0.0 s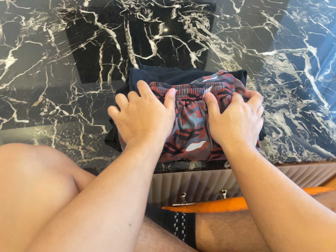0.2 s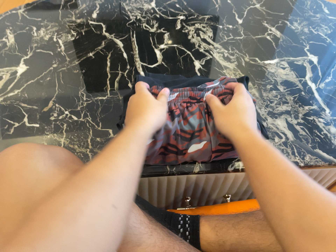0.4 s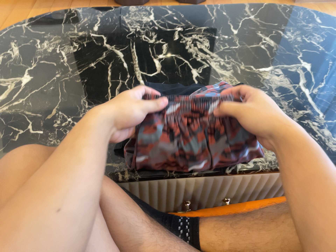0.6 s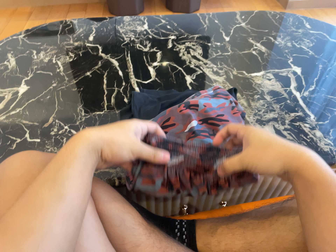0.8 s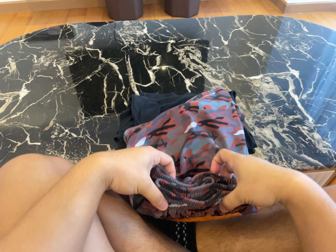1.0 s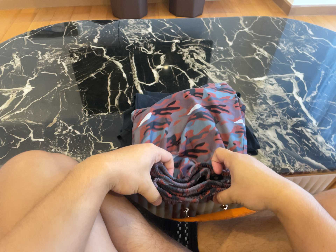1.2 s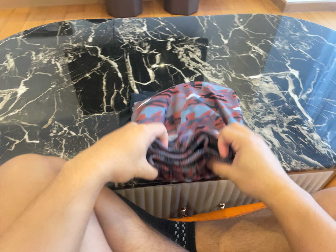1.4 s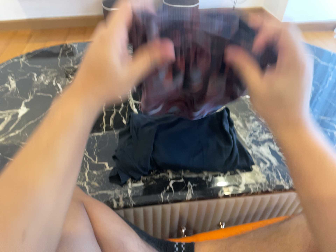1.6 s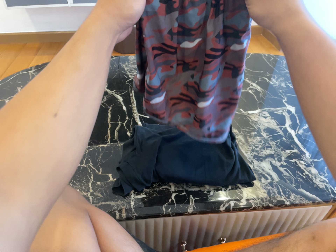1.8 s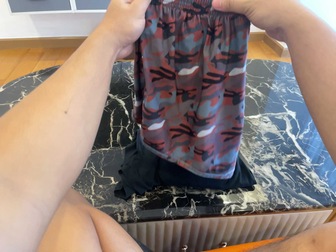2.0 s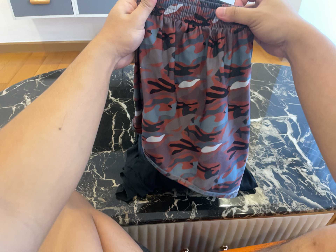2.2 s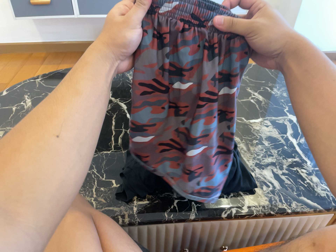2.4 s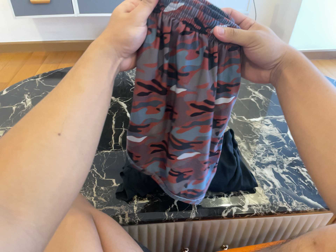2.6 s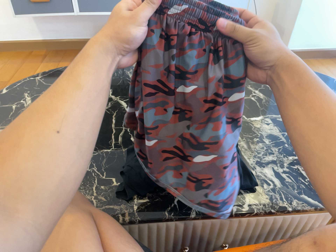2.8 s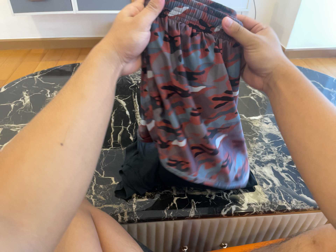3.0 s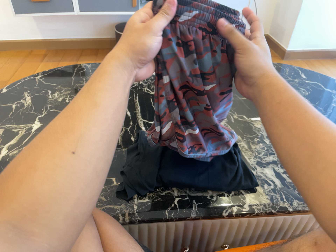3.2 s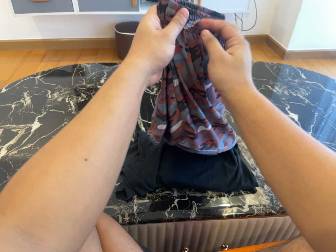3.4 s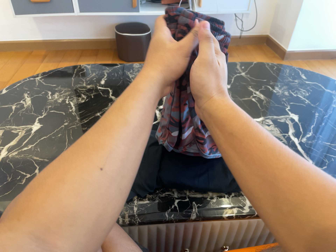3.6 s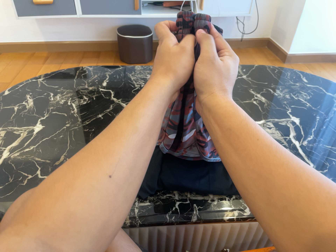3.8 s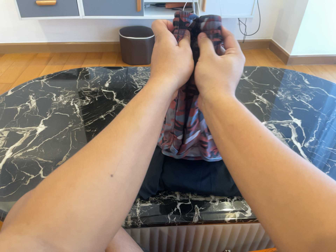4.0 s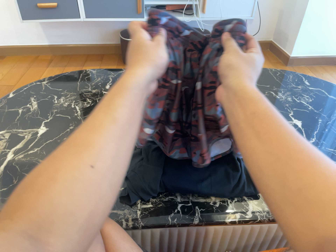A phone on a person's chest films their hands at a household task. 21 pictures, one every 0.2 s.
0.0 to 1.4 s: The camera travels backward, about 7 cm, so what stands in front gets smaller. Its aim tips toward the top of its view by about 10 degrees, and the scene shifts downward.
1.4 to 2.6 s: The camera shifts only a little, or ends up much as it began.
2.6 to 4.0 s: The camera keeps its place and its aim.
The film runs backward here.
